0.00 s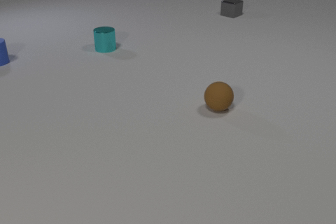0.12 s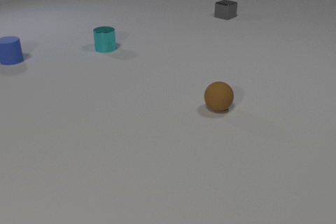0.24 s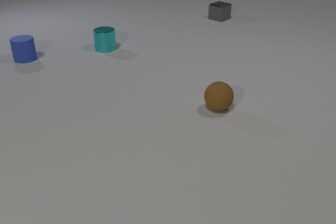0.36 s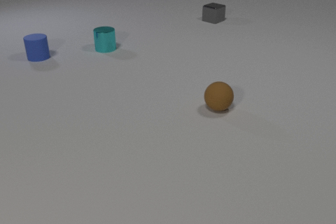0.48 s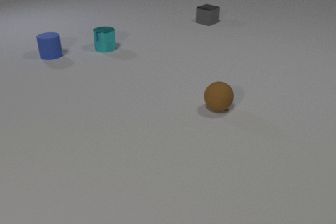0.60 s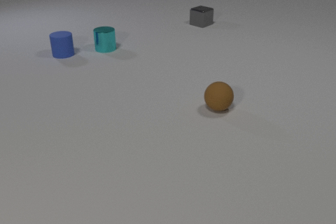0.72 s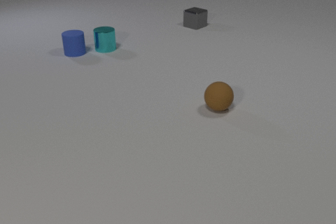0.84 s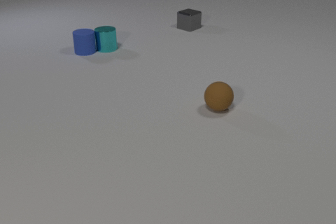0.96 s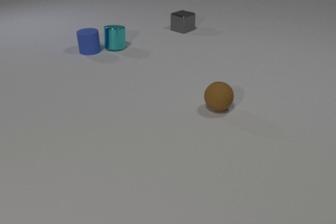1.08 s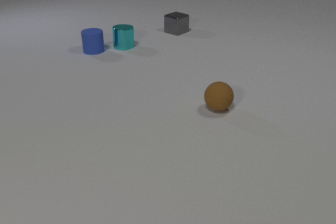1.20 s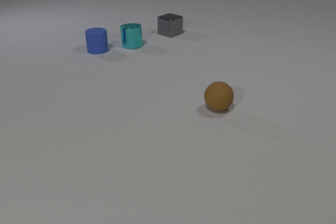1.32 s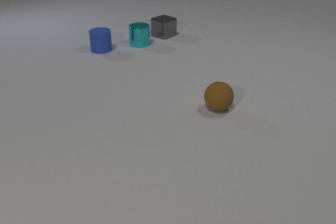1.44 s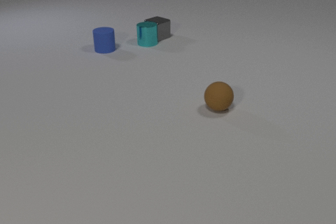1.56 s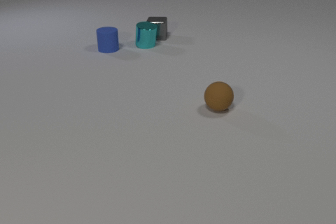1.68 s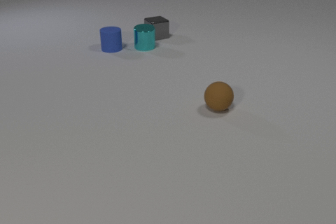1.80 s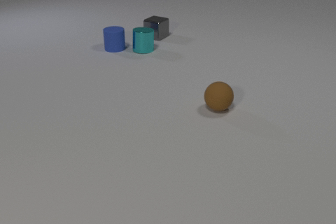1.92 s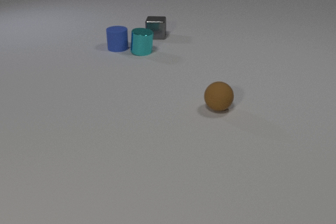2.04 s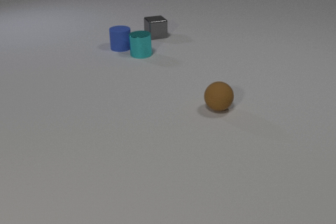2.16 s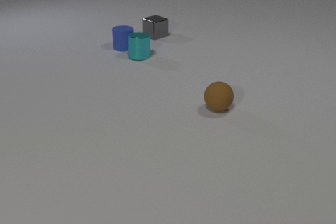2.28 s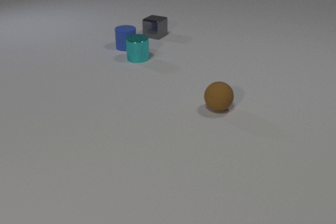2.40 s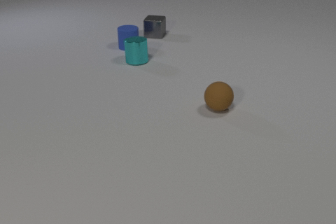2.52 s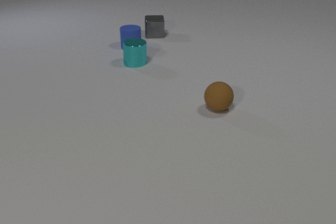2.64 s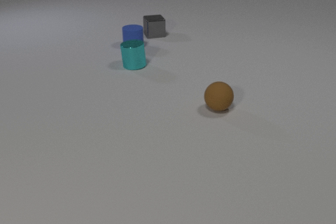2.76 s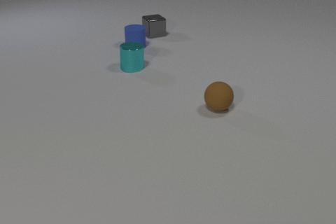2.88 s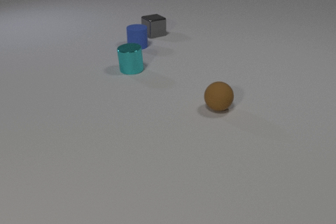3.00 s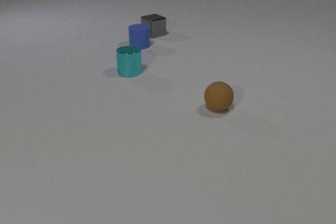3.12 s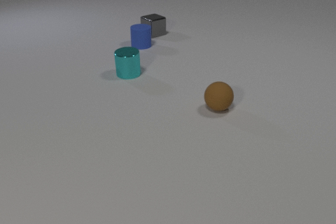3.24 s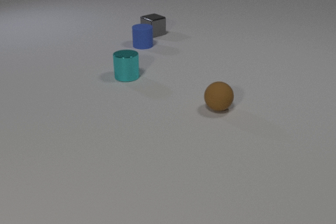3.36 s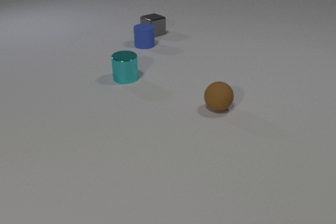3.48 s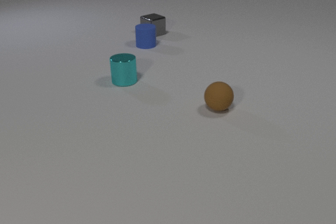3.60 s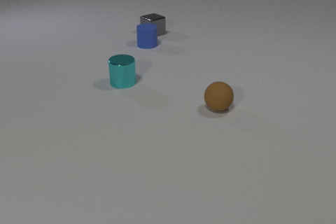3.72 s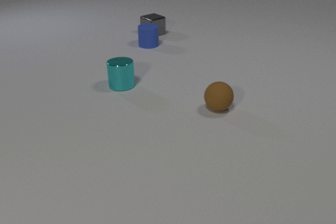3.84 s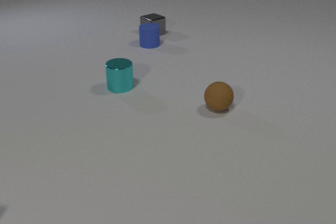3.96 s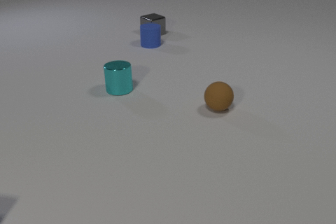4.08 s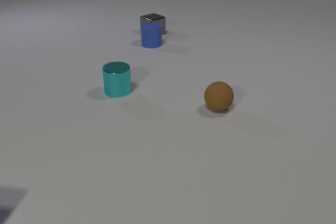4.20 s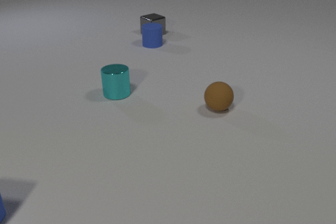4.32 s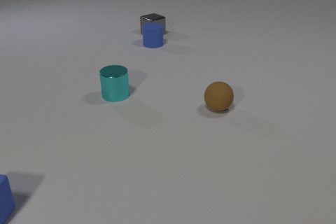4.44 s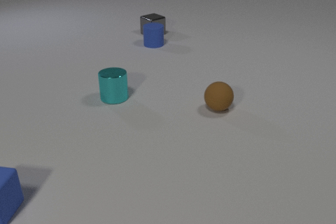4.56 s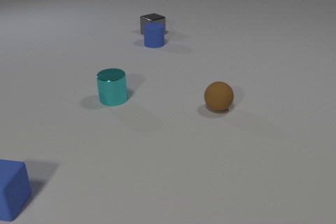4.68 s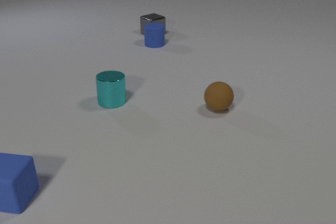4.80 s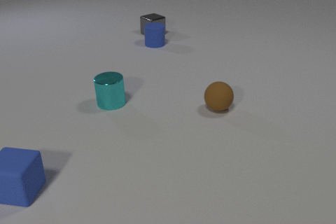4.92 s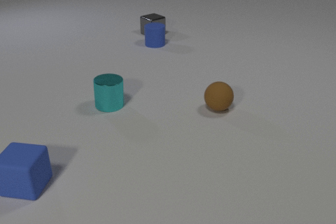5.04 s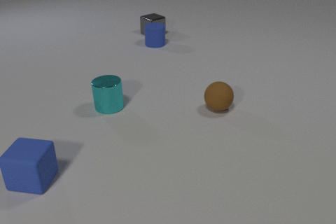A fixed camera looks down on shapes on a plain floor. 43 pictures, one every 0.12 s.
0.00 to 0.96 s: The blue rubber cylinder slides to the right. The cyan metal cylinder slides to the right. The gray metal cube slides toward the camera and to the left. The blue rubber cylinder and the cyan metal cylinder collide.
0.96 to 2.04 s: The blue rubber cylinder slides to the right. The cyan metal cylinder slides to the right and toward the camera. The gray metal cube slides to the left and toward the camera, spins counterclockwise seen from above by about 150 degrees, its near face sliding to the right. The cyan metal cylinder and the gray metal cube collide.
2.04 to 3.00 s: The blue rubber cylinder slides to the right. The cyan metal cylinder slides toward the camera. The gray metal cube slides away from the camera, spins counterclockwise seen from above by about 105 degrees, its near face sliding to the right.
3.00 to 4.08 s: The blue rubber cylinder slides to the right. The cyan metal cylinder slides toward the camera.
4.08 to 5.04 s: The cyan metal cylinder slides toward the camera. The blue rubber cube comes in at the left edge, slides to the right and away from the camera.
What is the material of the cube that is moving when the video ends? rubber.
What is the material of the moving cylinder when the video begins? rubber.
What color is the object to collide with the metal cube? cyan.
